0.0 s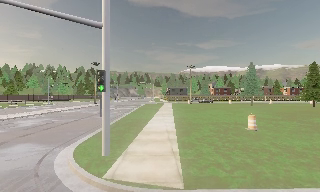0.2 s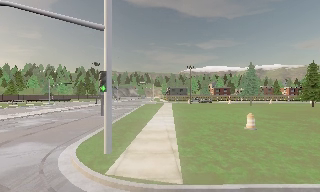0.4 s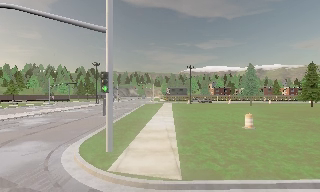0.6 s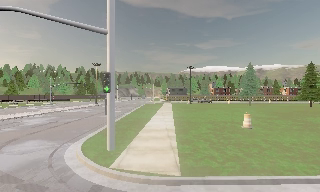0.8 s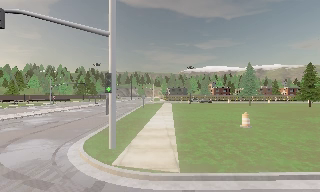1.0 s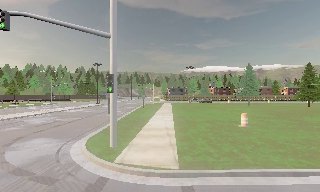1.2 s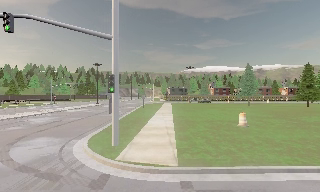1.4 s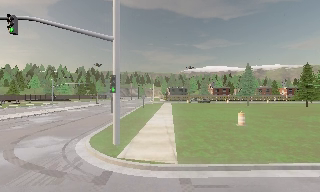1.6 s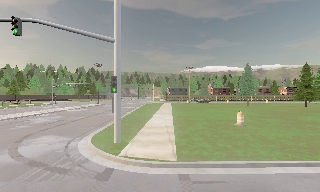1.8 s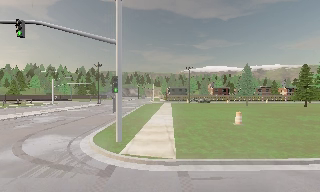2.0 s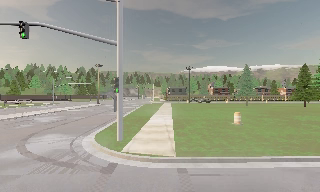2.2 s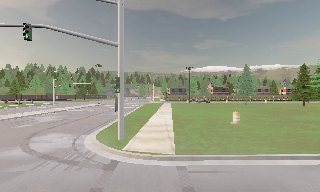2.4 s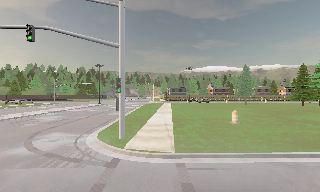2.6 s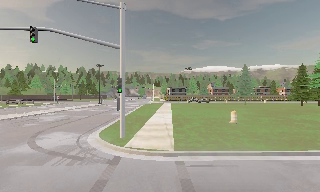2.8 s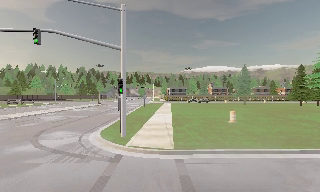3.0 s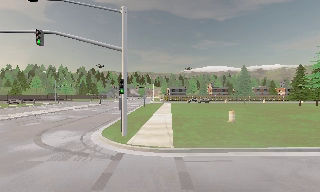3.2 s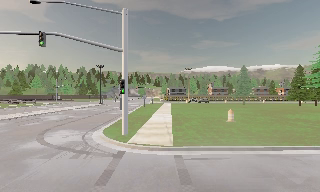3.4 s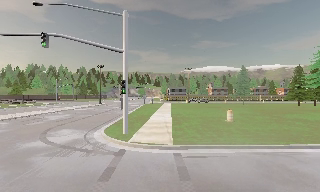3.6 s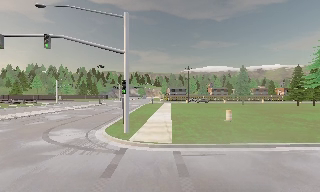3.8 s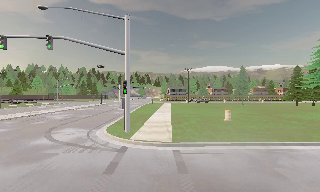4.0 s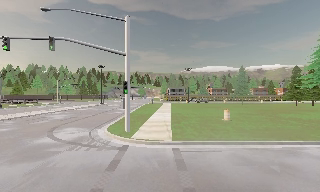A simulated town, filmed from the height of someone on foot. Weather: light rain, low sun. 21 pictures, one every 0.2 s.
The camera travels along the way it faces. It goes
backward.
0.0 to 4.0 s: The camera travels backward, about 4.5 m, so what stands in front gets smaller.
The film runs backward here.
